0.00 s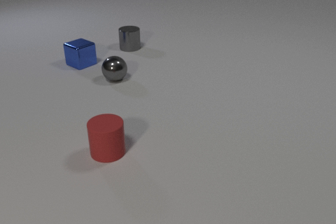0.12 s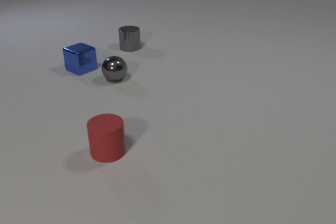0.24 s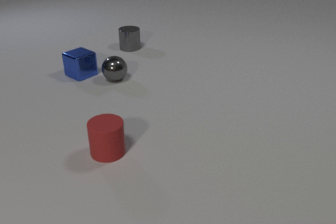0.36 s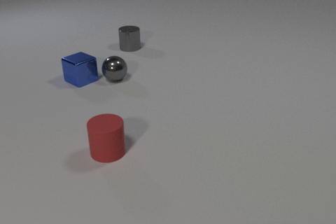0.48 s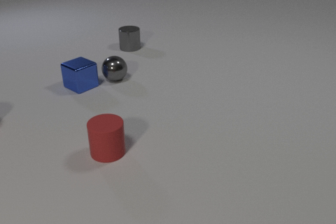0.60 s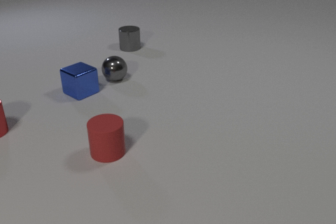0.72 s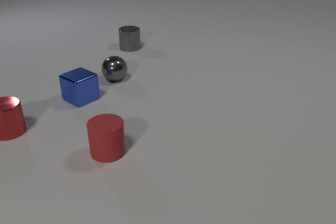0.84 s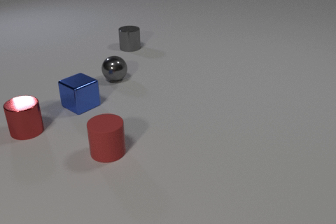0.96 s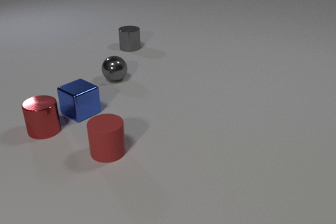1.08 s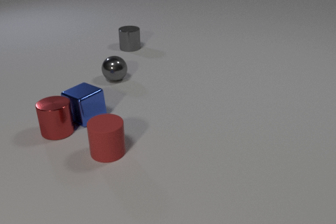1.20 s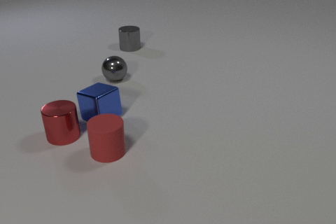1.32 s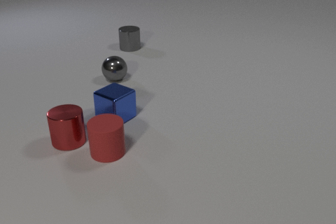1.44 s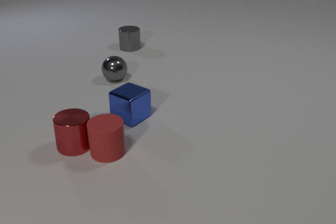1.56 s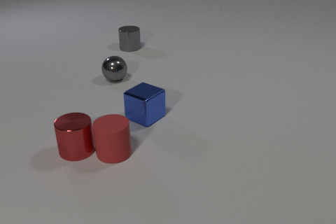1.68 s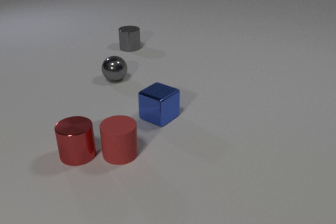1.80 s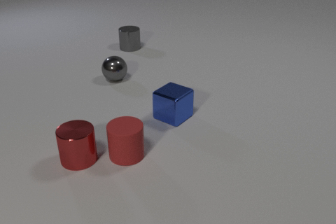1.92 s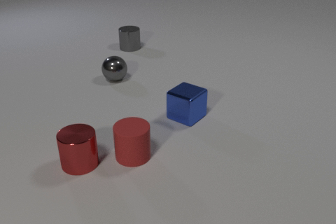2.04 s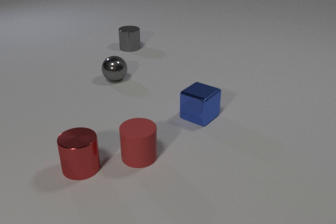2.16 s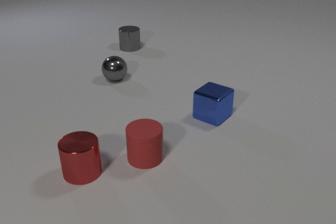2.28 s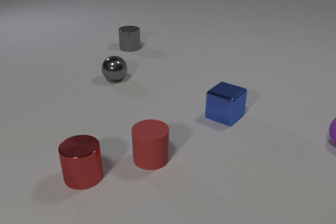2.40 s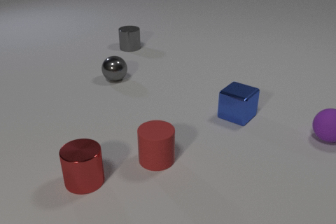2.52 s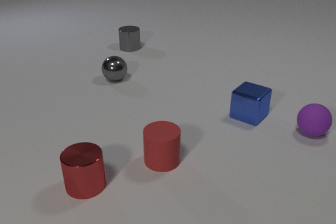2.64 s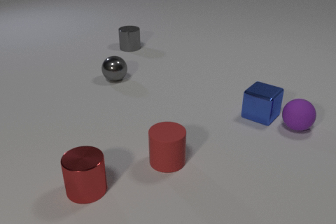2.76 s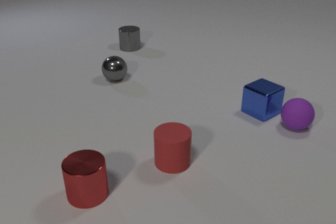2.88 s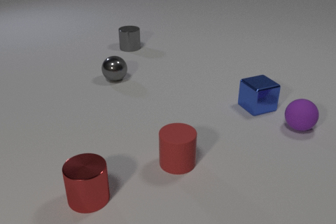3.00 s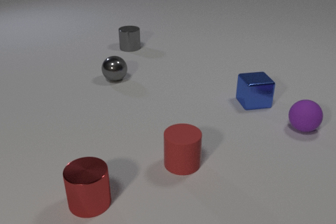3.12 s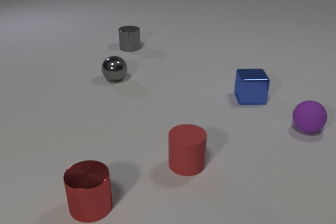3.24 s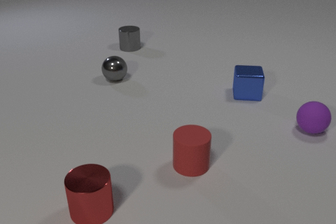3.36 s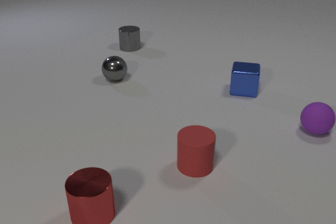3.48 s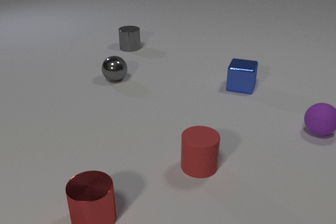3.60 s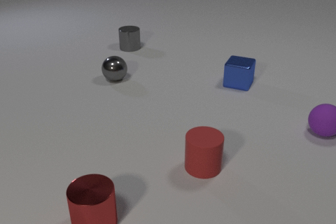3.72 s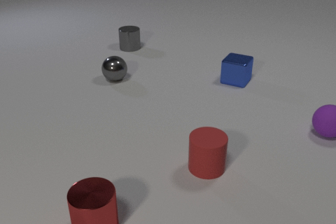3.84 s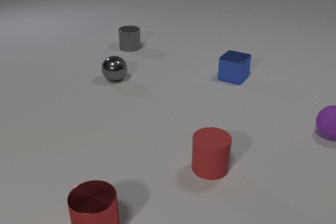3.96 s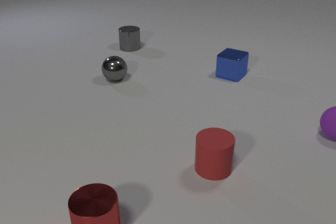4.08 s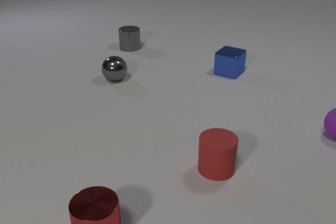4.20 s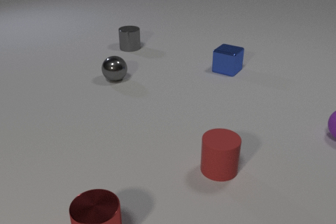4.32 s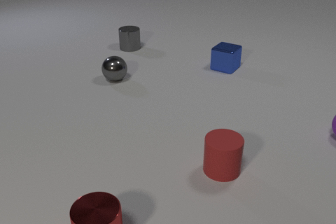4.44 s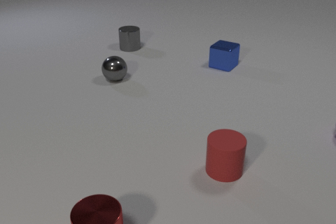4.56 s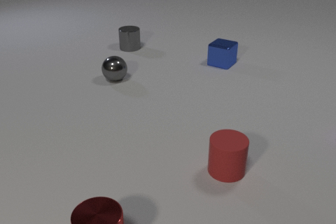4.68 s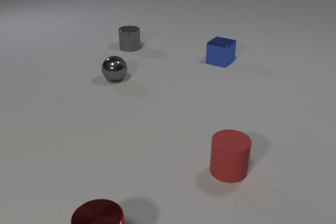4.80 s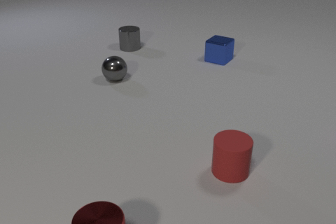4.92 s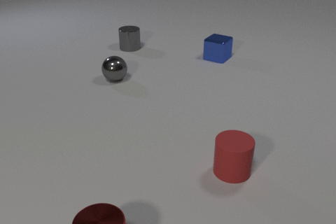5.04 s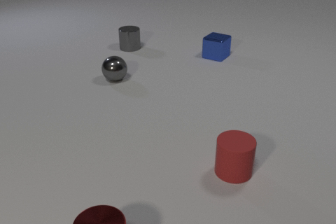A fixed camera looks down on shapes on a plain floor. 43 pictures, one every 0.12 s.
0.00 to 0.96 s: The red metal cylinder comes in at the left edge, slides to the right. The blue metal cube slides toward the camera.
0.96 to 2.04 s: The red metal cylinder slides toward the camera and to the right. The blue metal cube slides to the right. The red rubber cylinder slides to the right. The red metal cylinder and the blue metal cube collide. The red metal cylinder and the red rubber cylinder collide.
2.04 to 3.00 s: The red metal cylinder slides toward the camera. The blue metal cube slides to the right and away from the camera, spins so that its near face slides to the left, clockwise seen from above. The red rubber cylinder slides to the right. The purple rubber sphere comes in at the right edge, rolls to the left. The blue metal cube and the purple rubber sphere collide.
3.00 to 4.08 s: The red metal cylinder slides toward the camera. The blue metal cube slides away from the camera, spins clockwise seen from above by about 45 degrees, its near face sliding to the left. The red rubber cylinder slides to the right. The purple rubber sphere rolls to the right.
4.08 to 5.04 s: The red metal cylinder slides toward the camera. The blue metal cube slides away from the camera. The red rubber cylinder slides to the right. The purple rubber sphere rolls to the right, leaves at the right edge.
How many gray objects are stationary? 2.
How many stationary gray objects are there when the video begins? 2.
Are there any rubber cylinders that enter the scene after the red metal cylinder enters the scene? no.
